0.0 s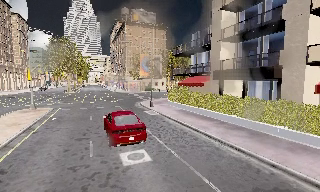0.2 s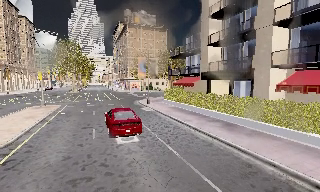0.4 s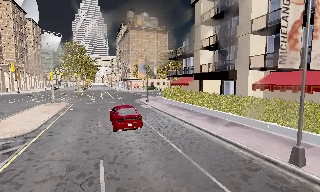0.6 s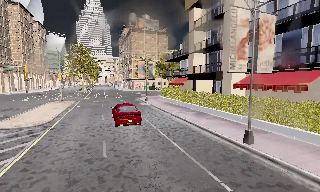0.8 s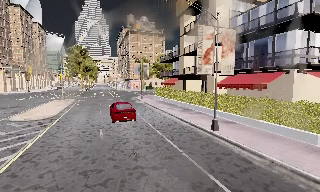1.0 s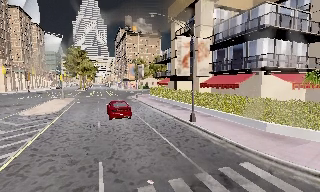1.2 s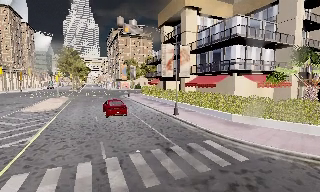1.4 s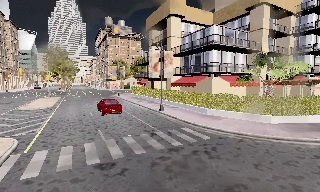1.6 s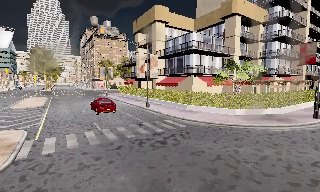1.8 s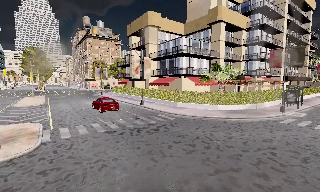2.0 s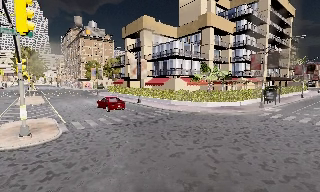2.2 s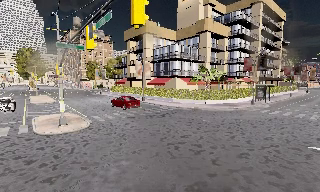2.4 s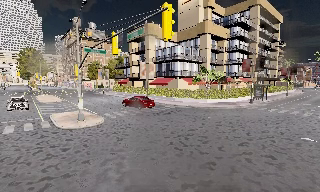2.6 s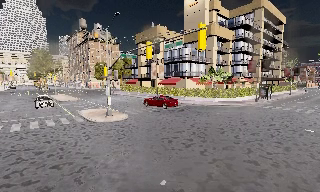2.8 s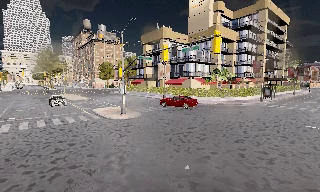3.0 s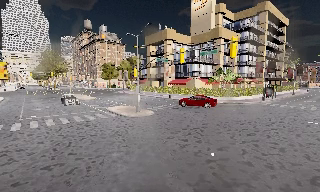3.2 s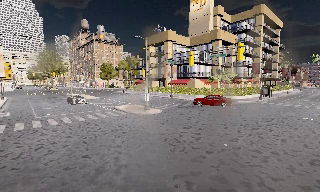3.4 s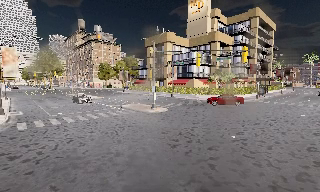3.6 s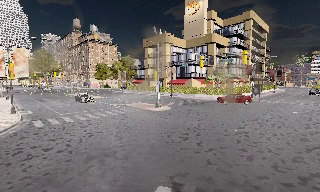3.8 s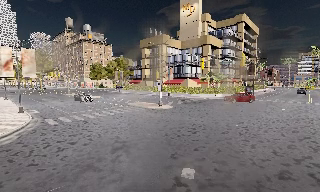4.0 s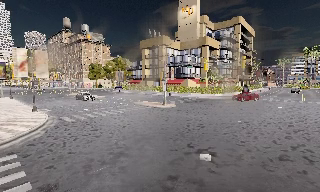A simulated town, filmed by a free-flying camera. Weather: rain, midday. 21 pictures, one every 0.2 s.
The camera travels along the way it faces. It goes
backward.
0.0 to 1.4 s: The camera travels backward, about 16 m, so what stands in front gets smaller.
1.4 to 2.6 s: The camera pans to its right, which is clockwise from overhead, by about 10 degrees. It travels backward, about 12 m, so what stands in front gets smaller.
2.6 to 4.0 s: The camera travels to its left and backward, about 11 m, so close, fixed things drift to the right.
The film runs backward here.
